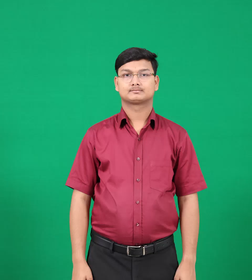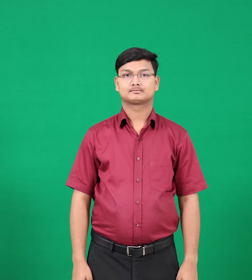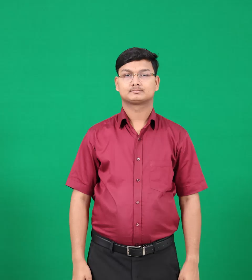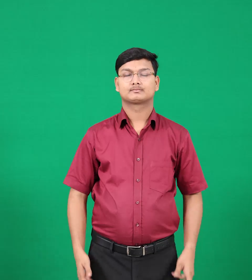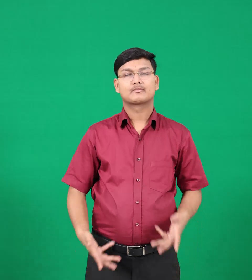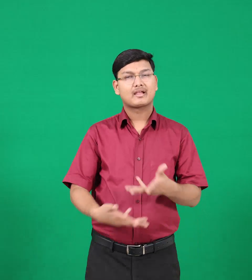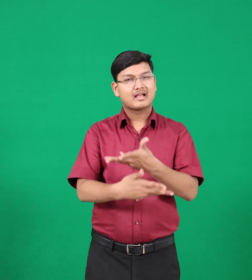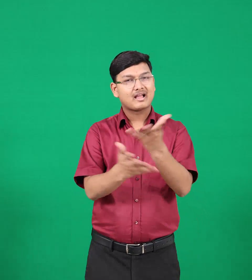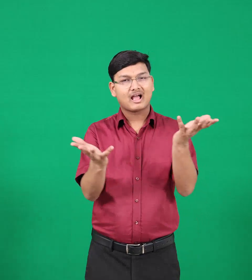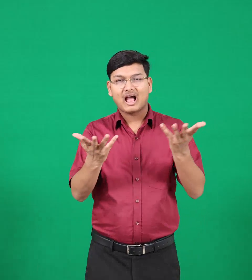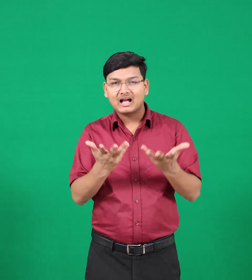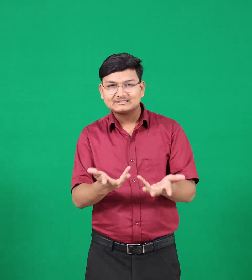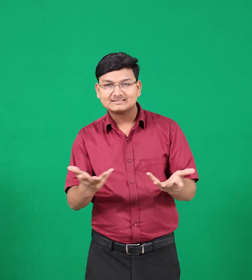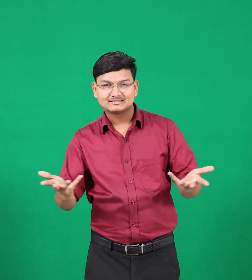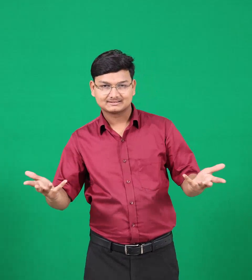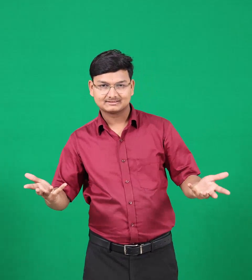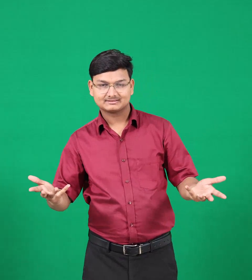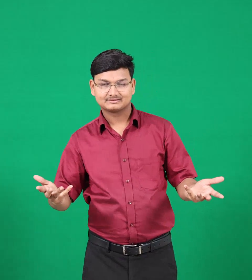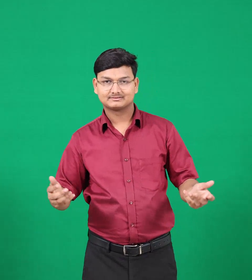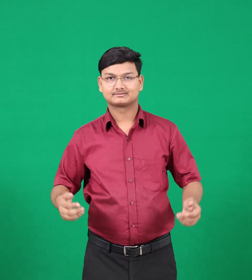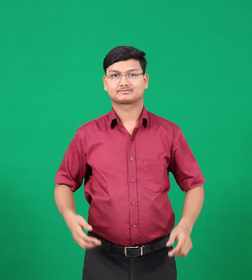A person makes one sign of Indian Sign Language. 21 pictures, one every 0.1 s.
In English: anythings
